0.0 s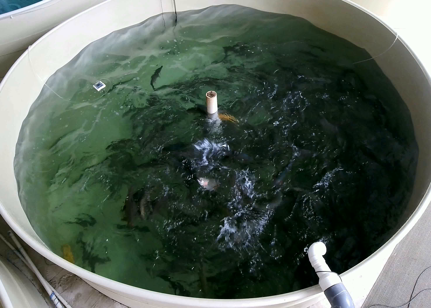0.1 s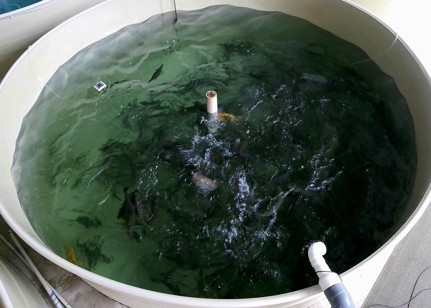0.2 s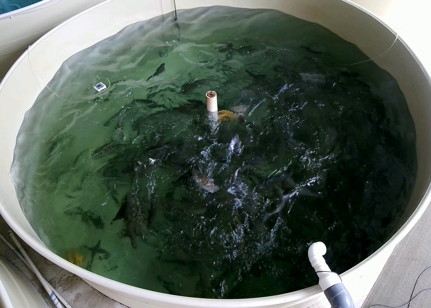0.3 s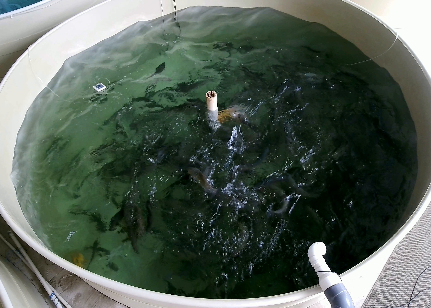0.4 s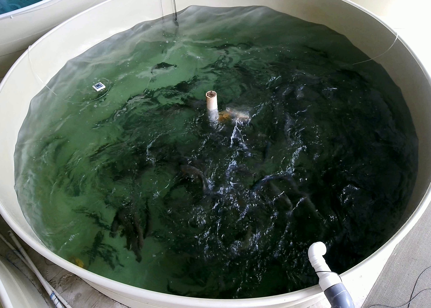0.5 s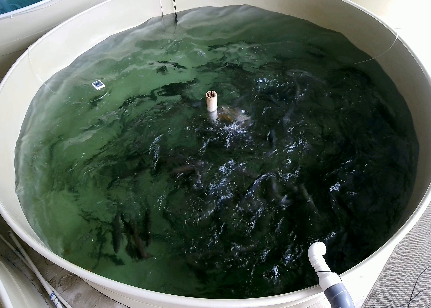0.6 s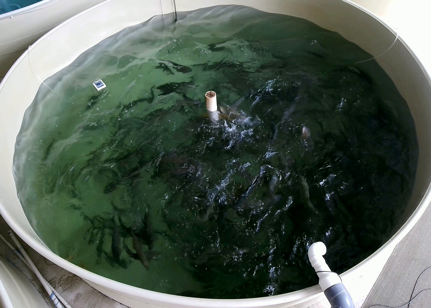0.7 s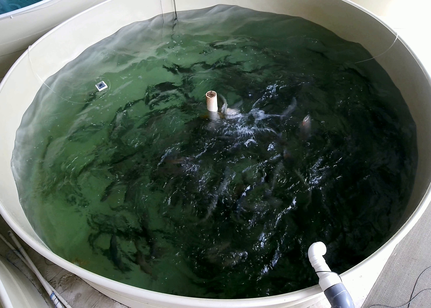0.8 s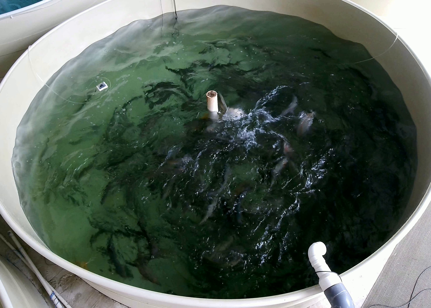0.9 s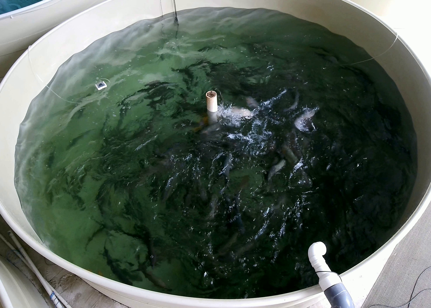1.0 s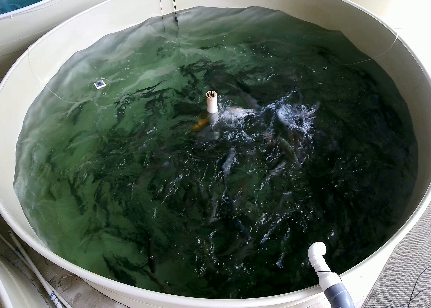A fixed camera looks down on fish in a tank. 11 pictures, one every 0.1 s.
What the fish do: Strong feeding.
